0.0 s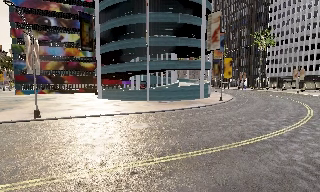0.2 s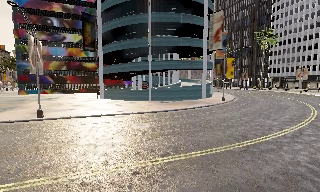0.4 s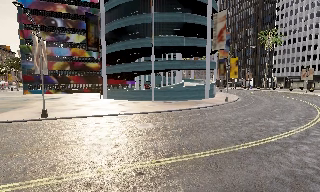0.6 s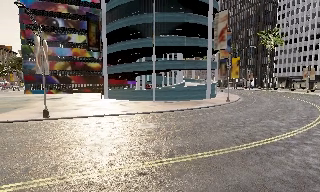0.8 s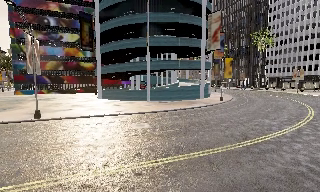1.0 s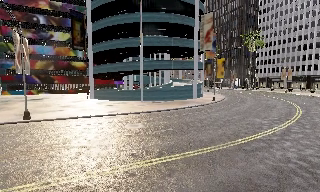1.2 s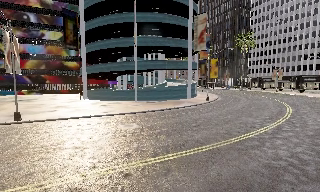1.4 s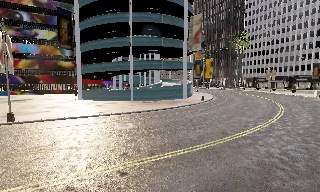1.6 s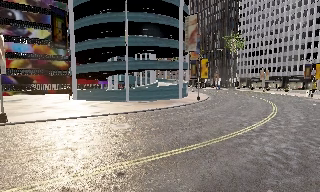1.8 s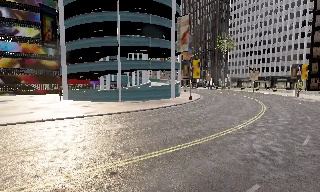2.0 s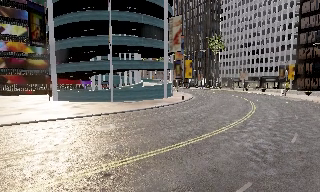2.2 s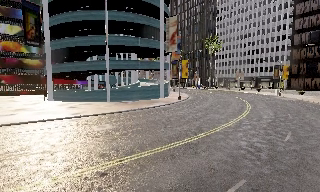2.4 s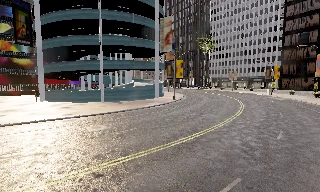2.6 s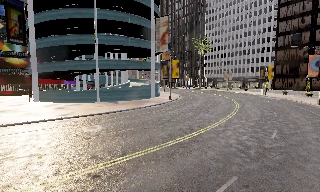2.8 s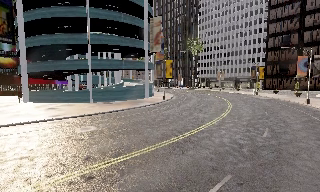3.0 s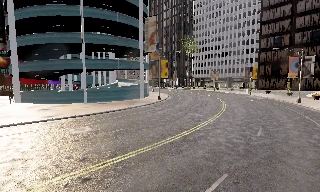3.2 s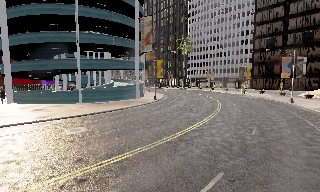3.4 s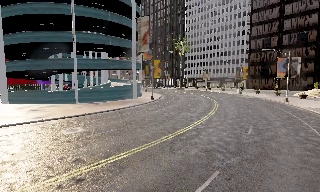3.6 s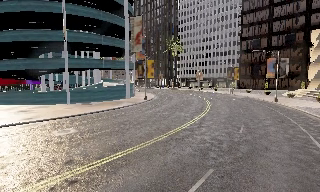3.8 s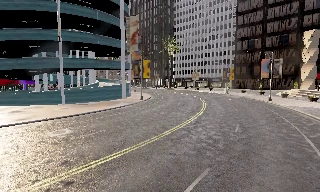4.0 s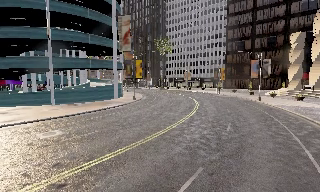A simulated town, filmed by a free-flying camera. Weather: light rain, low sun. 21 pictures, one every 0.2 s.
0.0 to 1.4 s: The camera shifts only a little, or ends up much as it began.
1.4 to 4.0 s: The camera swings to its right by about 25 degrees, and the scene slides to the left.
The film runs backward here.
